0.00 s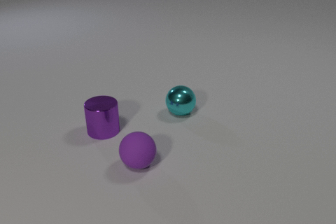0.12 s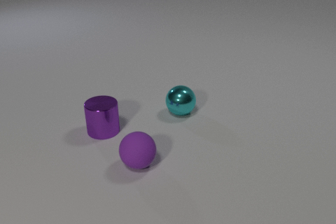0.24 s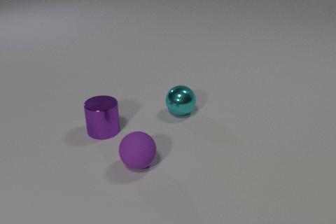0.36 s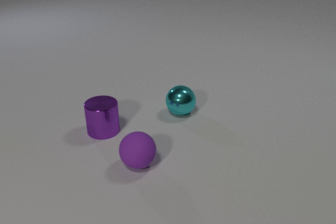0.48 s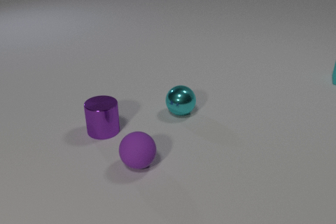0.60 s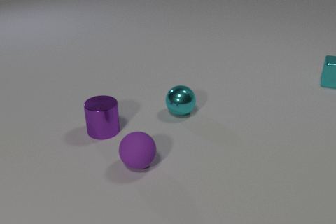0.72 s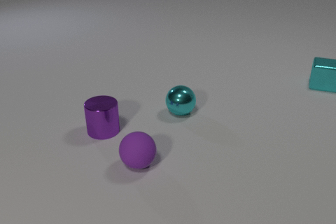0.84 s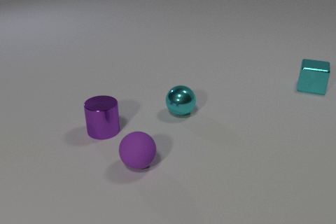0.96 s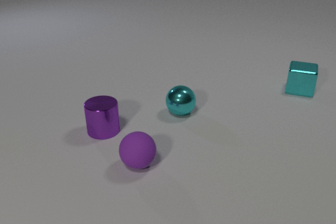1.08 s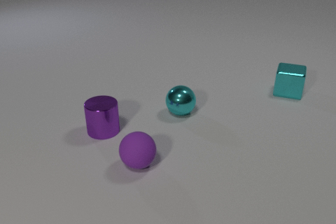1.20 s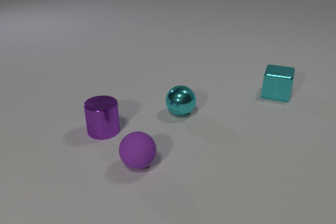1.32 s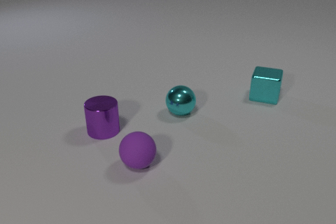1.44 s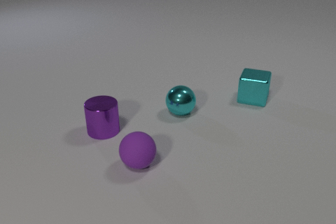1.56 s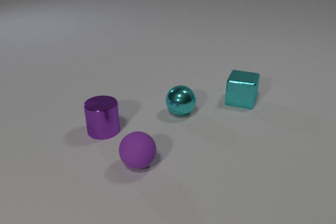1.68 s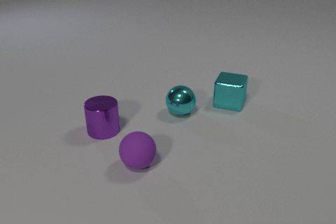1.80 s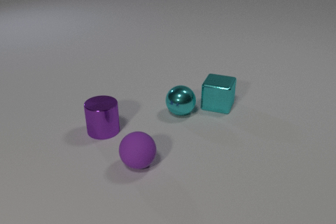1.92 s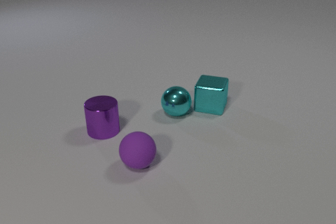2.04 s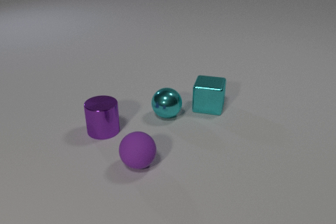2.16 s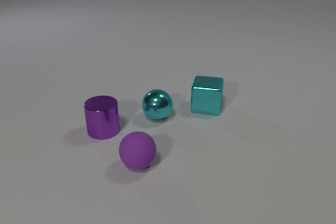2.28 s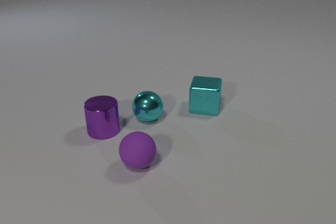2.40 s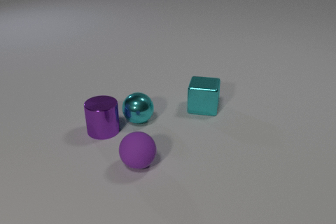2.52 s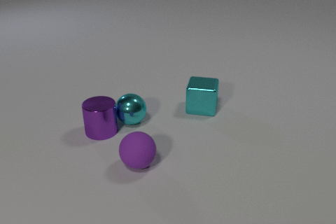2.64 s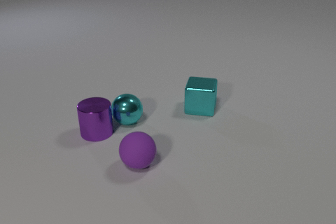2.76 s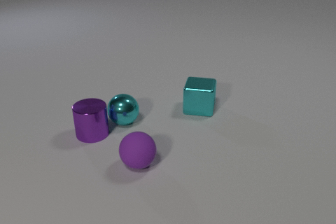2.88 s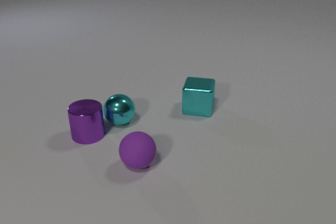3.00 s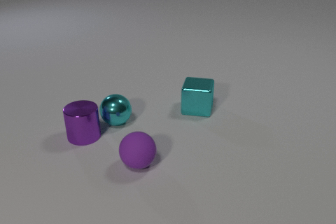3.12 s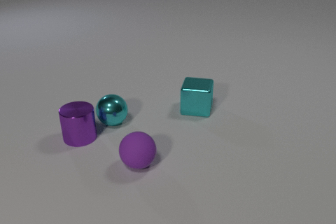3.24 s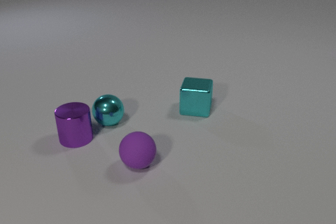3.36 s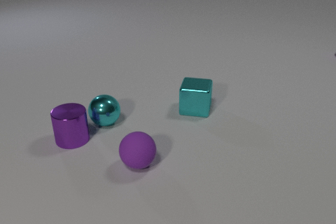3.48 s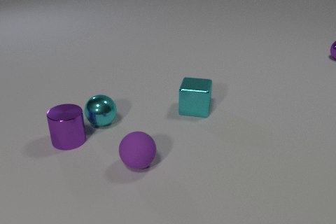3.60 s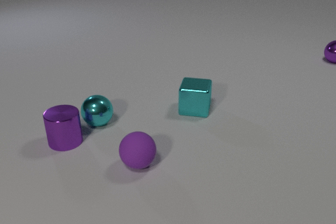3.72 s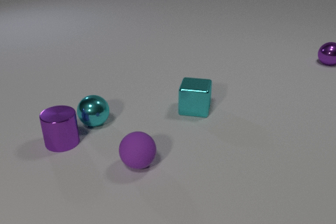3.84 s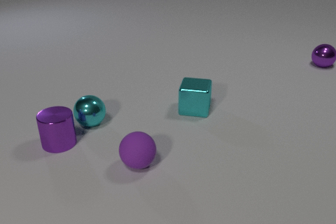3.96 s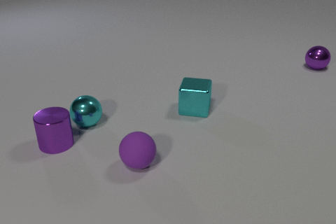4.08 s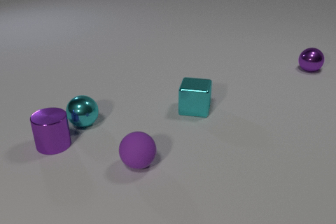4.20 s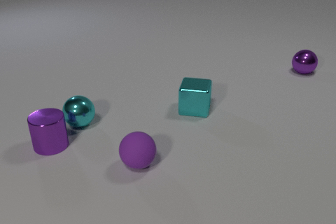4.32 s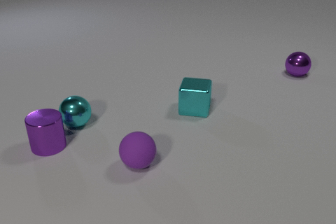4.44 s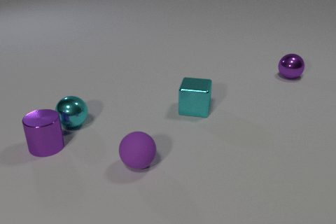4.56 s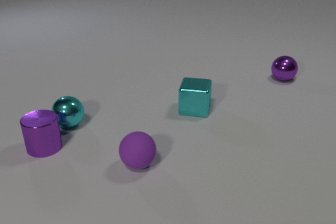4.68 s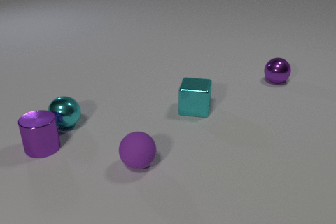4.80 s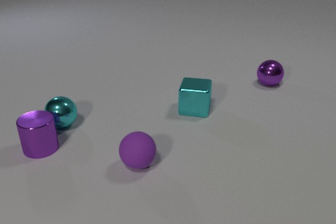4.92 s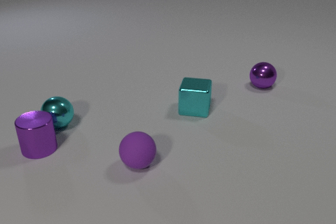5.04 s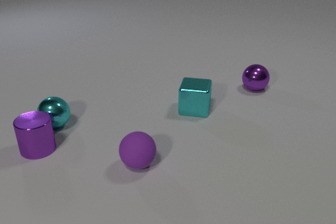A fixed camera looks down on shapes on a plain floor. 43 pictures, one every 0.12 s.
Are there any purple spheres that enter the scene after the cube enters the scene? yes.
How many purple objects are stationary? 1.
What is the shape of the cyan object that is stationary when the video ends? cube.
0.00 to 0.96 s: The cyan metal cube comes in at the right edge, slides to the left and toward the camera.
0.96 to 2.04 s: The cyan metal cube slides to the left and toward the camera. The cyan metal sphere rolls to the left. The cyan metal cube and the cyan metal sphere collide.
2.04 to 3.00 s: The cyan metal cube slides to the left. The cyan metal sphere rolls to the left. The purple metal cylinder slides to the left. The cyan metal sphere and the purple metal cylinder collide.
3.00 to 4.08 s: The cyan metal sphere rolls to the left. The purple metal sphere comes in at the right edge, rolls toward the camera and to the left. The purple metal cylinder slides to the left.
4.08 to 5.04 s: The cyan metal sphere rolls to the left. The purple metal sphere rolls toward the camera and to the left. The purple metal cylinder slides to the left.
